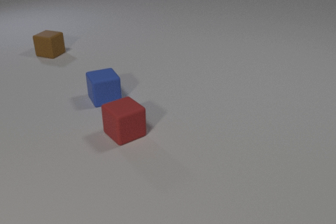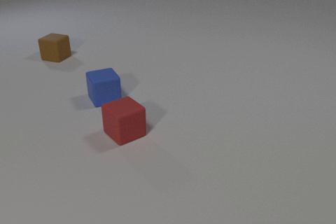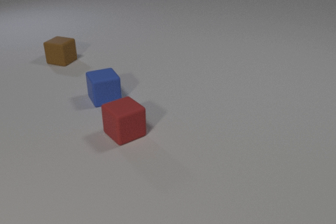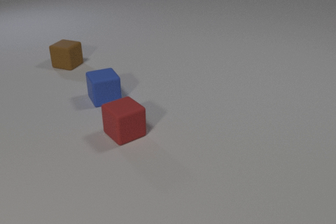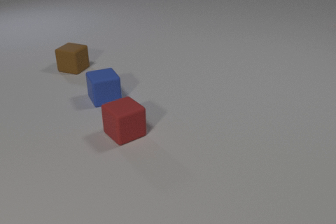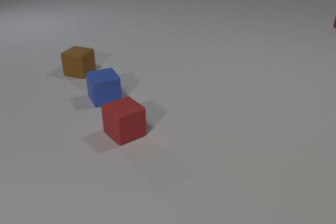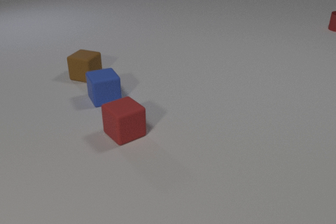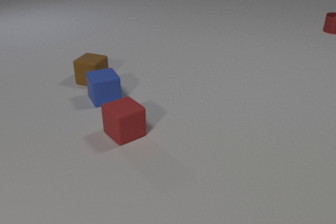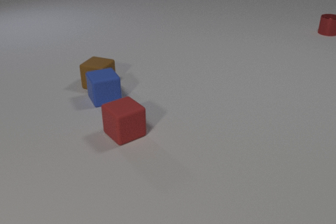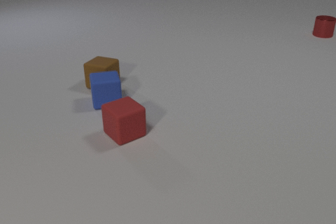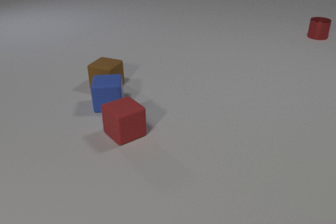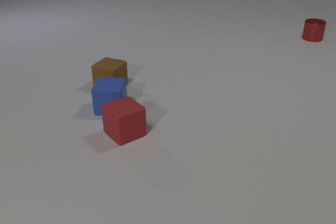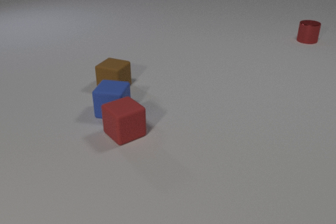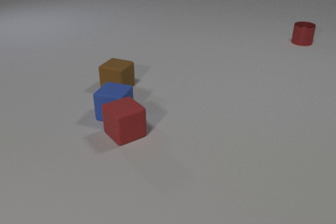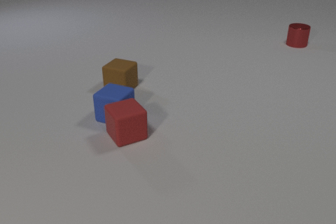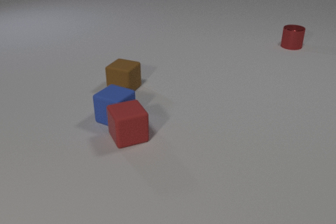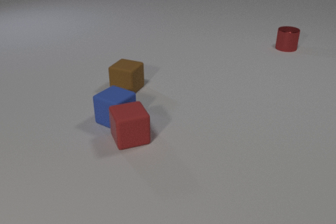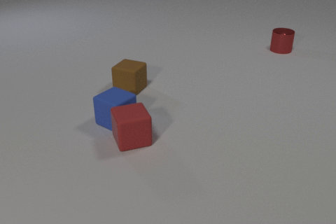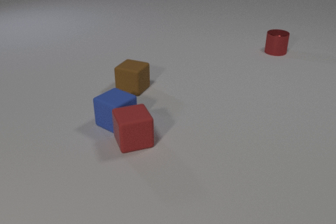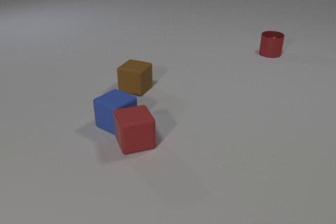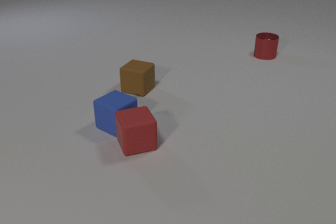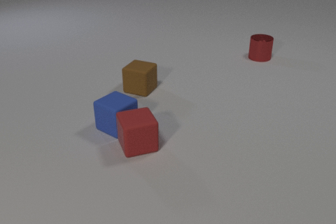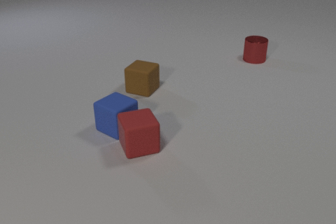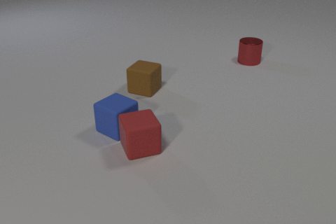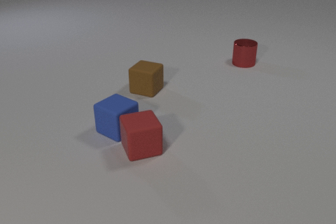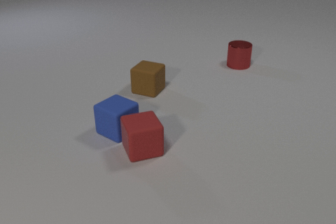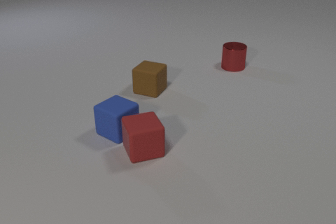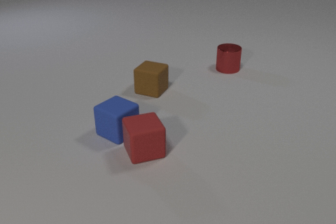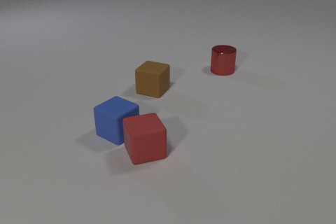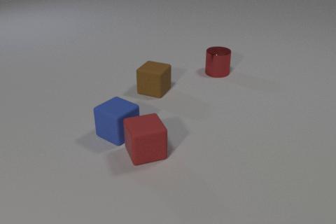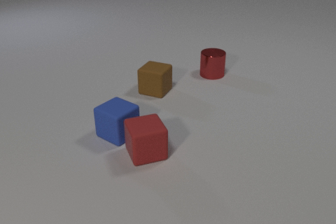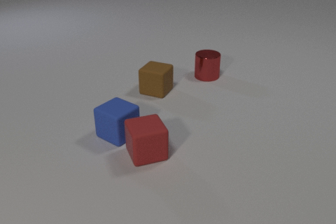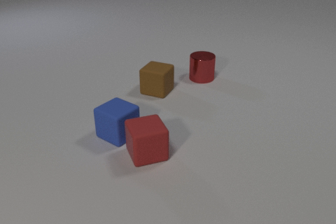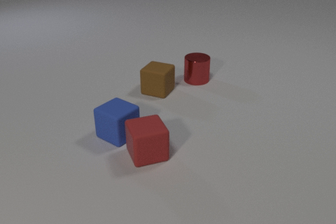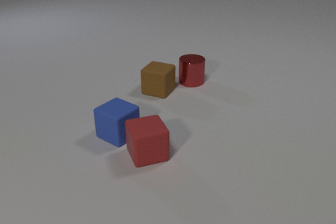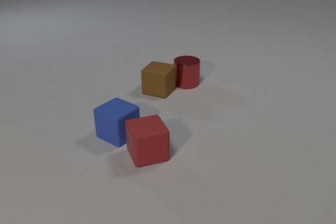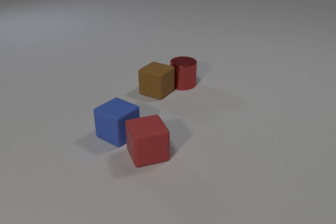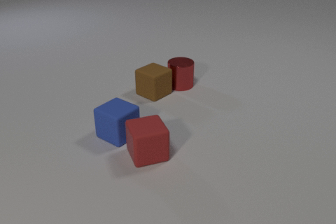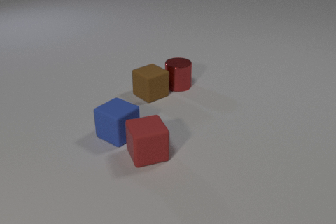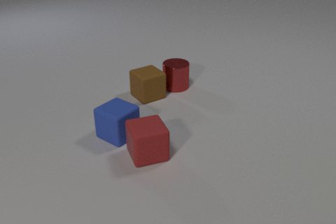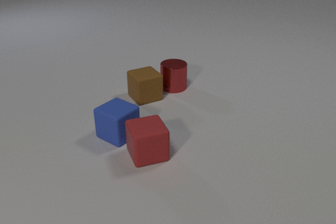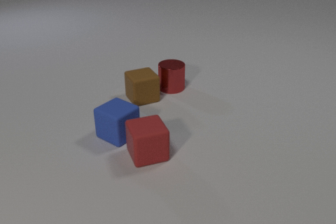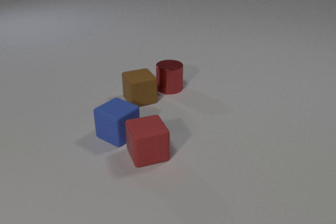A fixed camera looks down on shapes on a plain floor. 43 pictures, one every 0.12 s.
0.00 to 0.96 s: The brown rubber cube slides toward the camera and to the right. The red metal cylinder comes in at the right edge, slides toward the camera and to the left. The brown rubber cube and the blue rubber cube collide.
0.96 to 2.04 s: The brown rubber cube slides to the right. The blue rubber cube slides toward the camera, spins so that its near face slides to the left, clockwise seen from above. The red metal cylinder slides toward the camera and to the left. The red rubber cube slides toward the camera and to the right. The blue rubber cube and the red rubber cube collide.
2.04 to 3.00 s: The brown rubber cube slides to the right. The blue rubber cube slides toward the camera. The red metal cylinder slides toward the camera and to the left. The red rubber cube slides toward the camera and to the right.
3.00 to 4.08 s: The brown rubber cube slides to the right. The blue rubber cube slides toward the camera. The red metal cylinder slides toward the camera and to the left. The red rubber cube slides toward the camera.
4.08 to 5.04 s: The brown rubber cube slides to the left and toward the camera, spins clockwise seen from above by about 45 degrees, its near face sliding to the left. The red metal cylinder slides to the left and toward the camera. The brown rubber cube and the red metal cylinder collide.
What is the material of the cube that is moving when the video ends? rubber.
What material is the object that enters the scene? metal.
How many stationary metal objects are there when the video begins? 0.
